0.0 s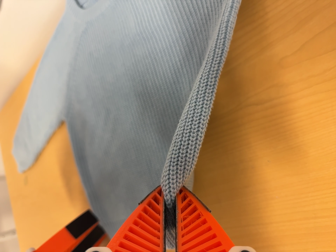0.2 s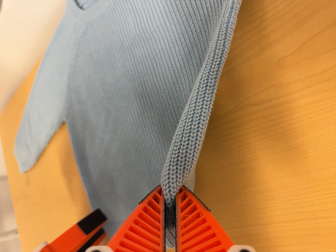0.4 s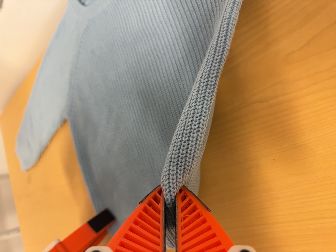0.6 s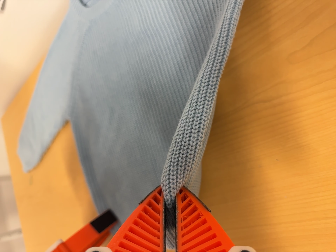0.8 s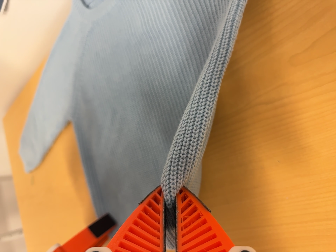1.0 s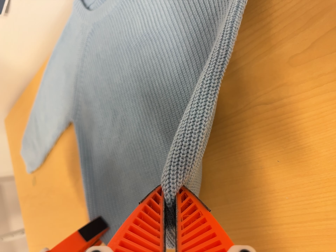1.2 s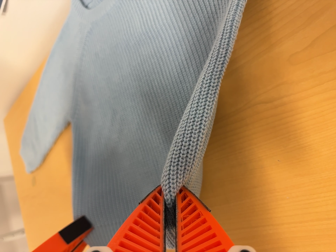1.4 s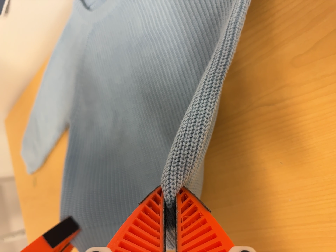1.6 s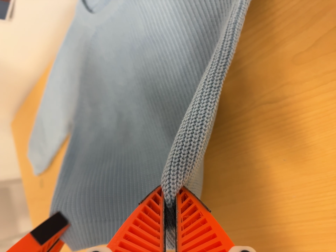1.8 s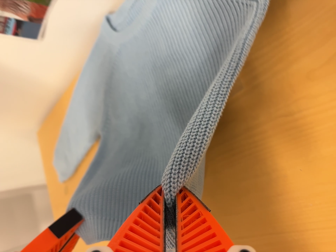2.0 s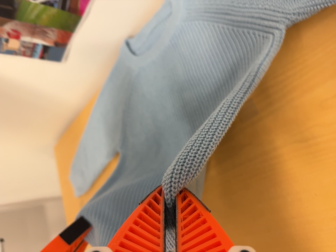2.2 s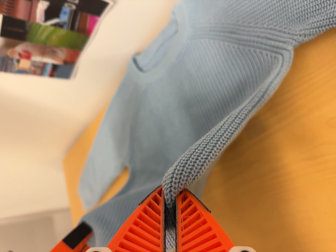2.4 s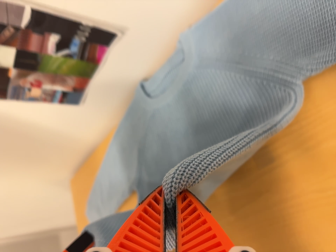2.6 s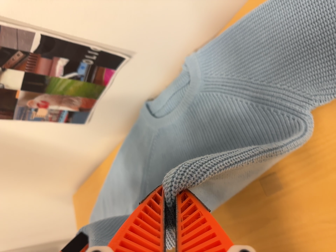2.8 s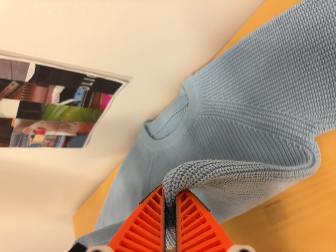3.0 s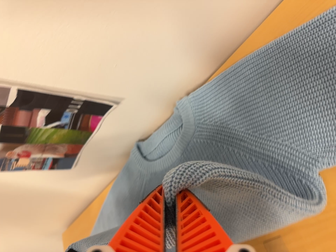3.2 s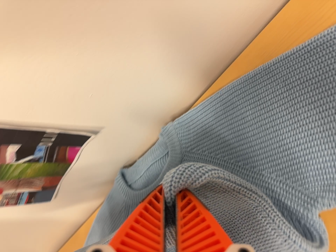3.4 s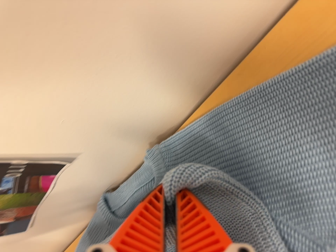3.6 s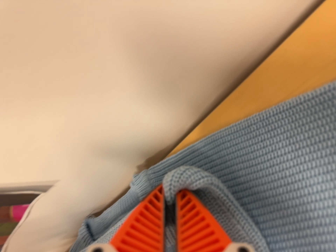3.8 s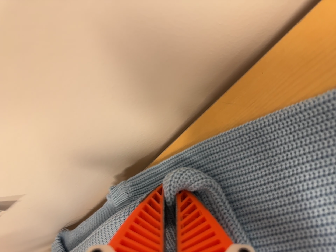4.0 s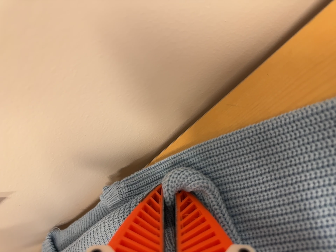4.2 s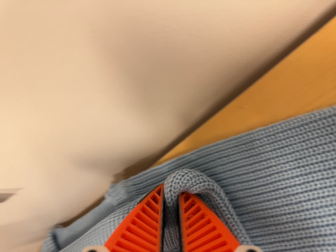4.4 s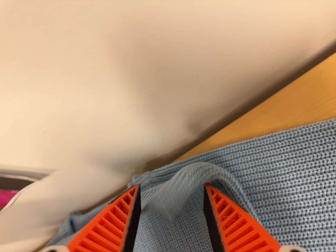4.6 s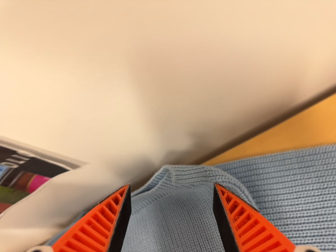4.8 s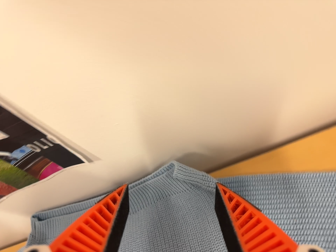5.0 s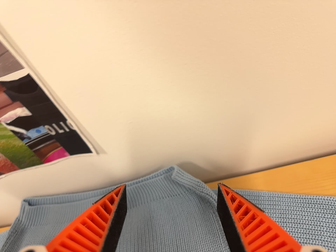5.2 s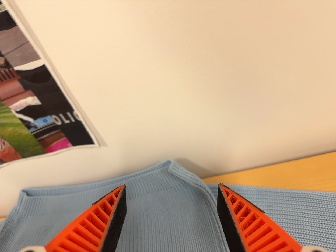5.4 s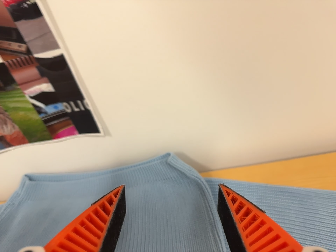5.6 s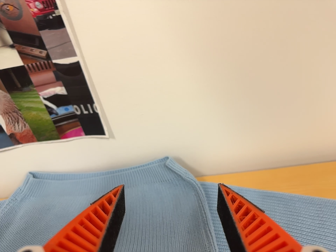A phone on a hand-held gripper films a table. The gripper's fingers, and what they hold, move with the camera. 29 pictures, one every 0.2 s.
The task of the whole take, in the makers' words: fold up.
0.0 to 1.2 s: The camera keeps its place and its aim.
1.2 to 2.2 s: The camera travels backward, about 6 cm, so what stands in front gets smaller.
2.2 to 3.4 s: The camera travels toward the top of its view and forward, about 18 cm, so close, fixed things drift downward. Its aim tips toward the top of its view by about 10 degrees, and the scene shifts downward.
3.4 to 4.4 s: The camera rolls about its line of sight by about 10 degrees, and the scene rotates clockwise.
4.4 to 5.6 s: The camera pans to its right by about 10 degrees. It travels backward, toward the bottom of its view and to its left, about 26 cm, so what stands in front gets smaller. Its aim tips toward the top of its view by about 25 degrees. It rolls about its line of sight by about 35 degrees, and the scene rotates clockwise.
The film runs forward here.
